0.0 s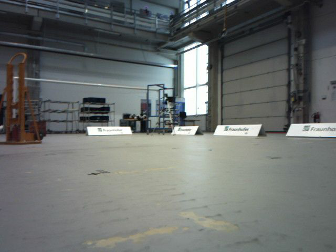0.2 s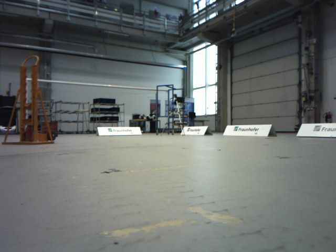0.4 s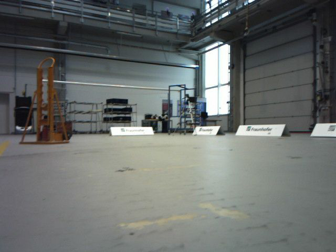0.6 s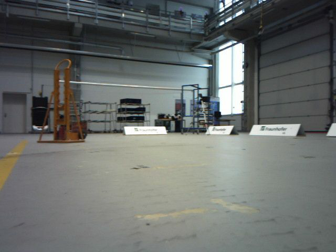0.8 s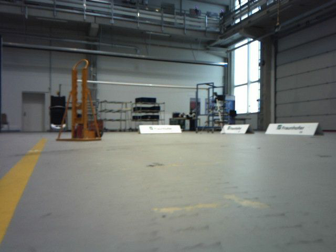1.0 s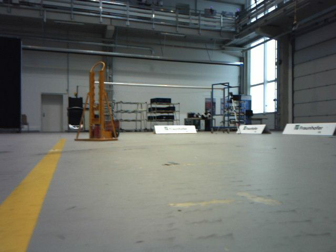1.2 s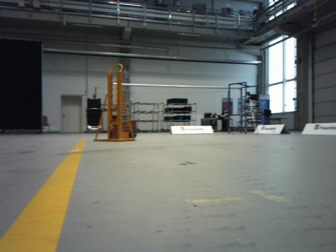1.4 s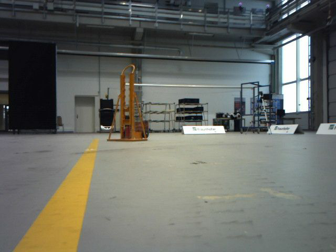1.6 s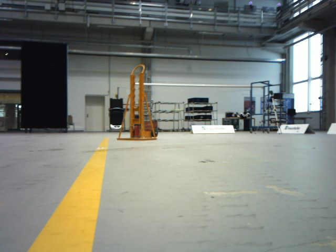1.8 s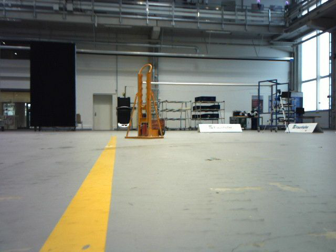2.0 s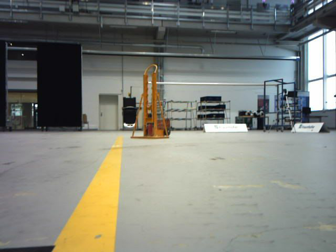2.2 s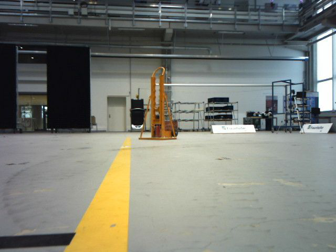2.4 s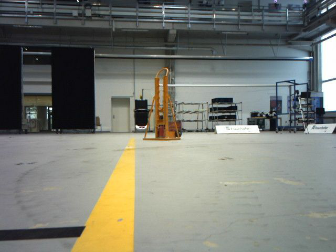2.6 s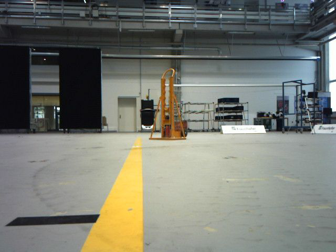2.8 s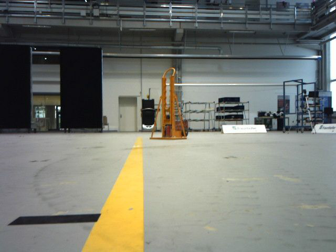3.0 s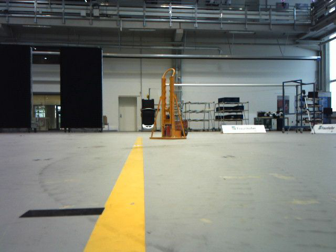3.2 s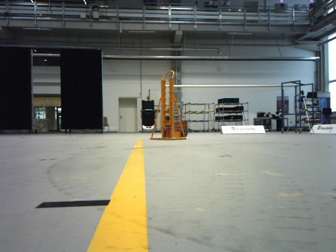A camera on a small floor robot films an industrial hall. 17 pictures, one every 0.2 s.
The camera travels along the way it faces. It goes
backward.
0.0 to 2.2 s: The camera pans to its left, which is counterclockwise from overhead, by about 25 degrees. It travels backward, about 0.4 m, so what stands in front gets smaller.
2.2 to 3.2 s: The camera travels backward, about 0.2 m, so what stands in front gets smaller.
The film runs backward here.
